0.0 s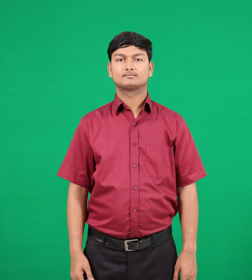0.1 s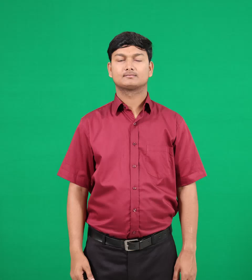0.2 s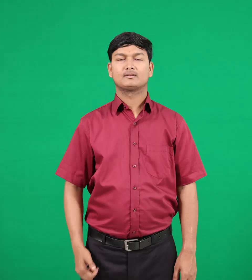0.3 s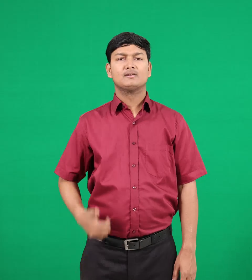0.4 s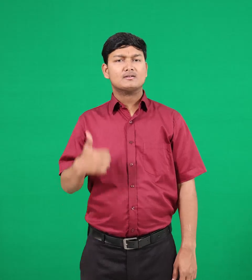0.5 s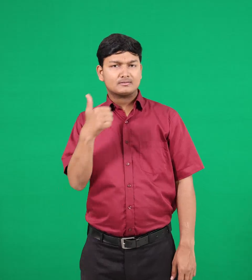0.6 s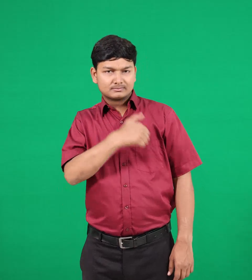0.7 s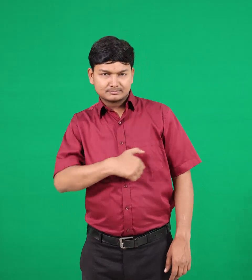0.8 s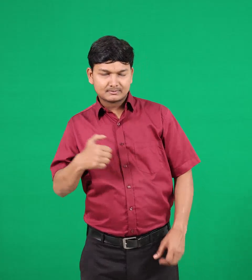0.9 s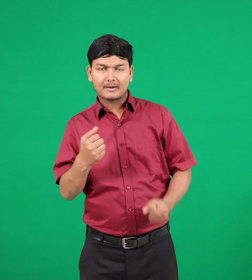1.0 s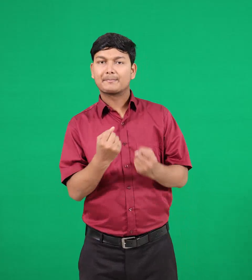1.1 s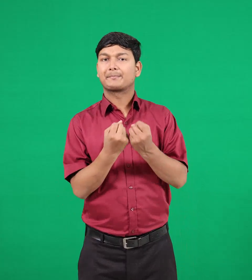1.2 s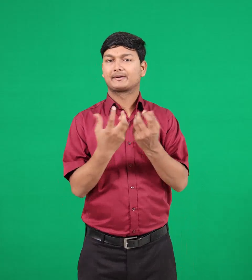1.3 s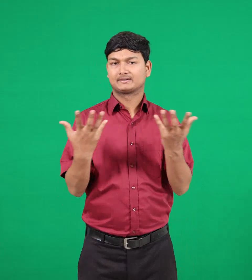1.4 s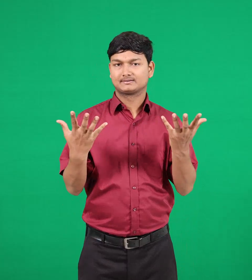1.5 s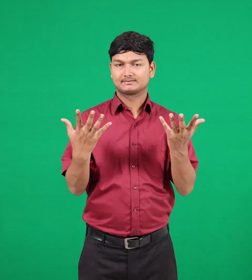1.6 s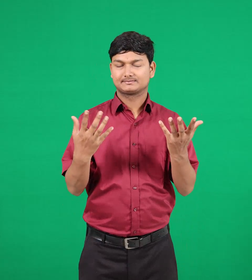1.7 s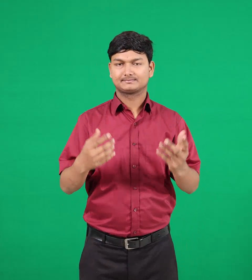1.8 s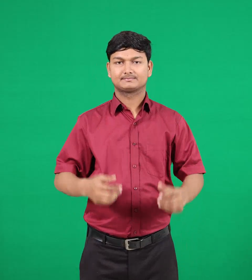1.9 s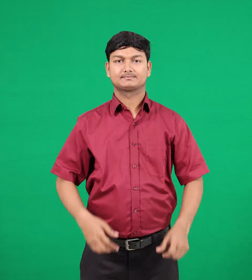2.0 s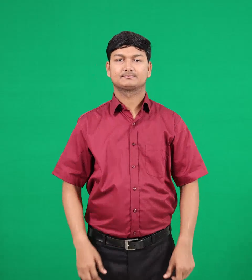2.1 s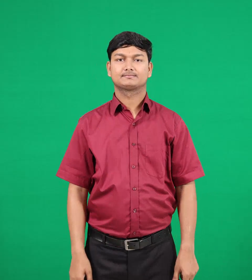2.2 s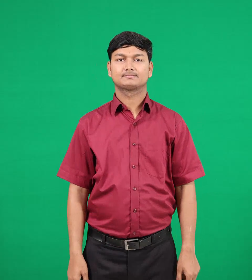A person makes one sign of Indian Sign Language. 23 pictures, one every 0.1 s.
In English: perfumes
